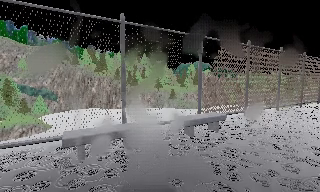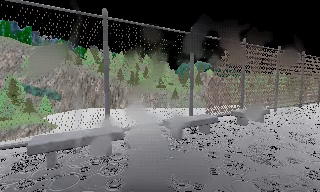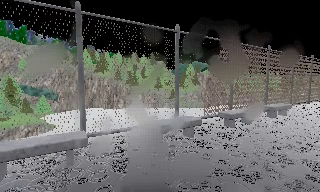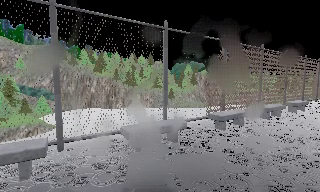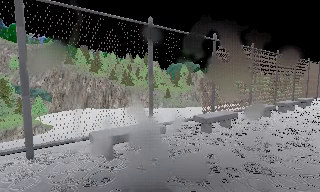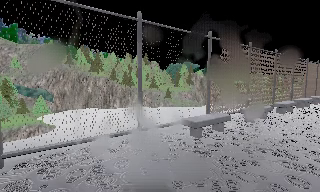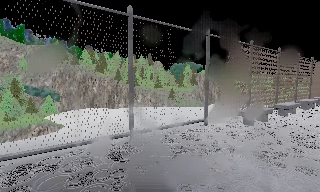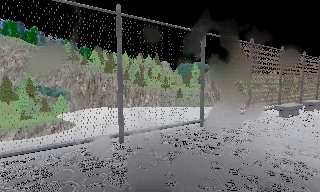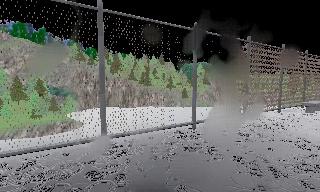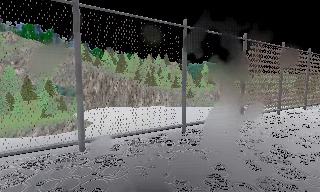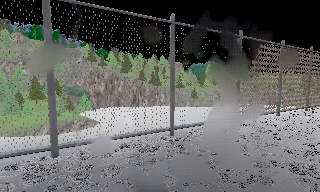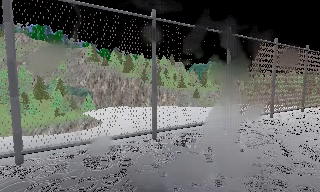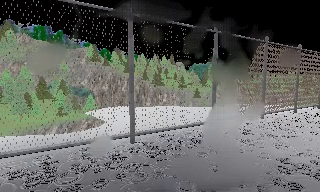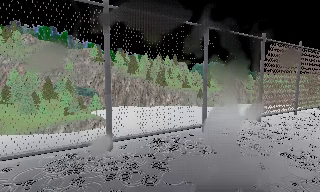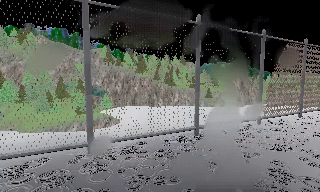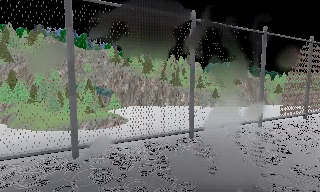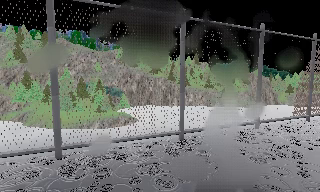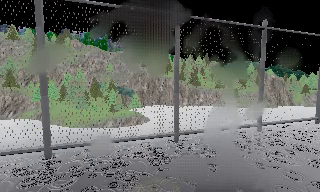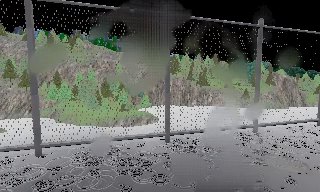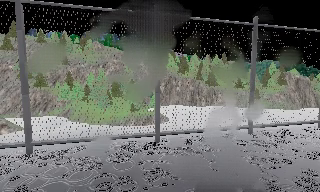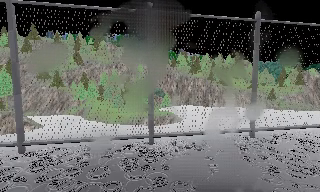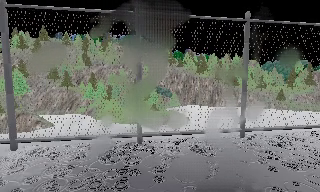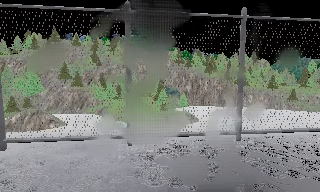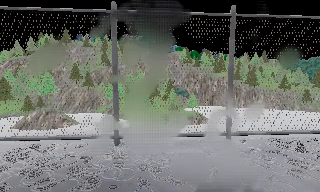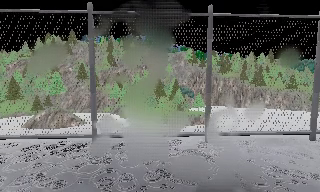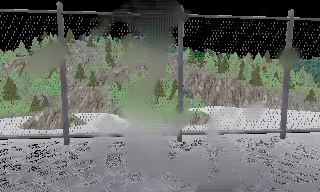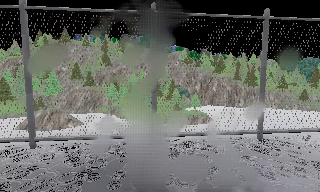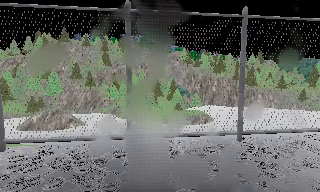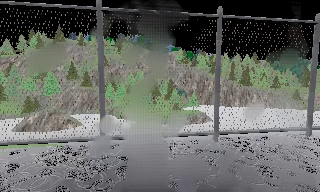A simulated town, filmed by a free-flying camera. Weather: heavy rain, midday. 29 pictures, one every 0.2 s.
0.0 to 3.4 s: The scene slides to the right, as the camera pans about 10 degrees to its left. It travels to its left and backward, about 40 m, so close, fixed things drift to the right.
3.4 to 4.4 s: The camera swings to its left by about 10 degrees, and the scene slides to the right. It travels to its left, about 12 m, so close, fixed things drift to the right.
4.4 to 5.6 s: The camera travels to its left, about 13 m, so close, fixed things drift to the right.
The film runs forward here.
